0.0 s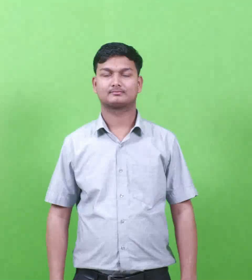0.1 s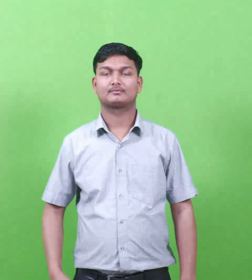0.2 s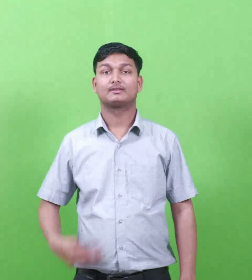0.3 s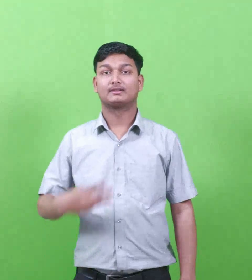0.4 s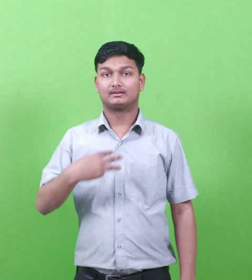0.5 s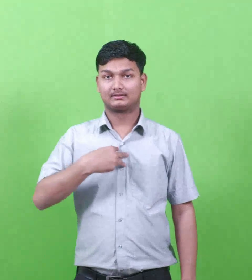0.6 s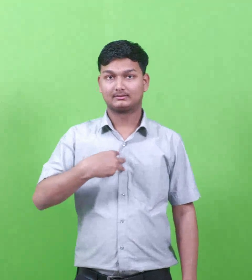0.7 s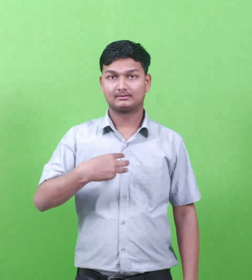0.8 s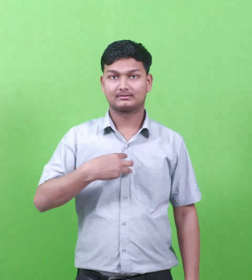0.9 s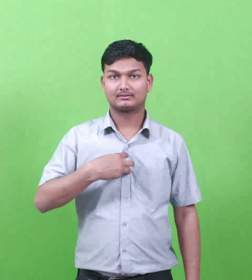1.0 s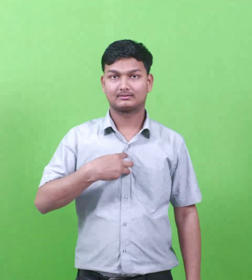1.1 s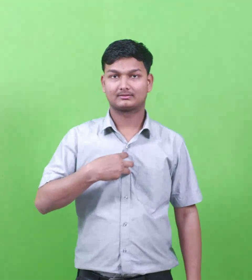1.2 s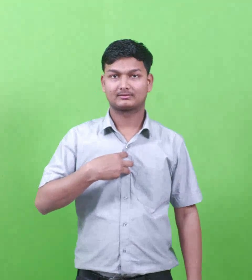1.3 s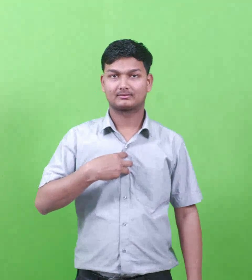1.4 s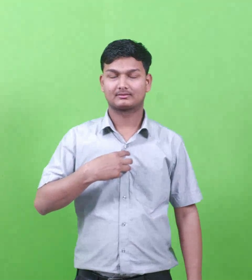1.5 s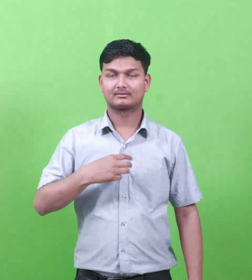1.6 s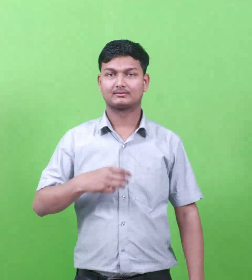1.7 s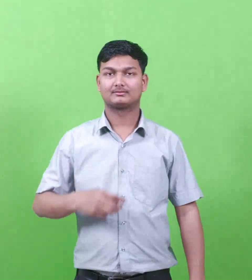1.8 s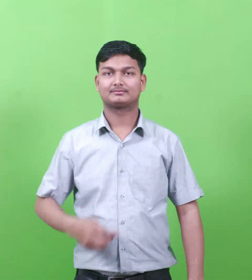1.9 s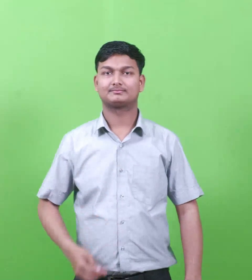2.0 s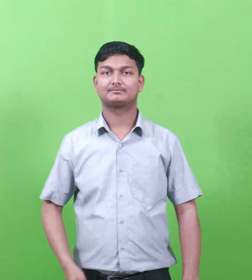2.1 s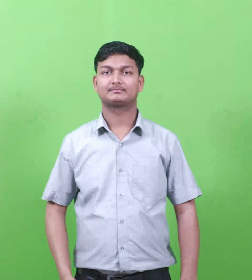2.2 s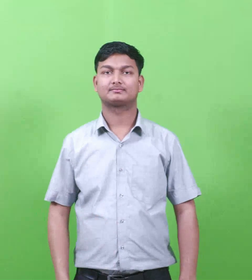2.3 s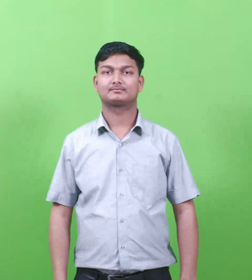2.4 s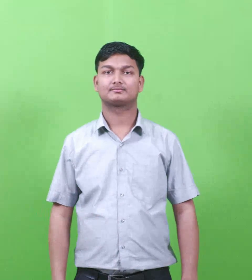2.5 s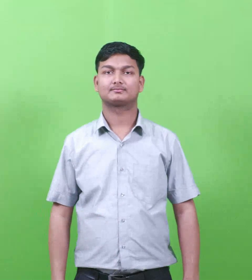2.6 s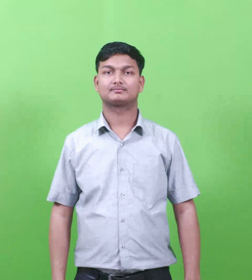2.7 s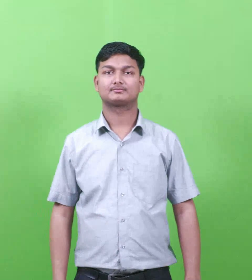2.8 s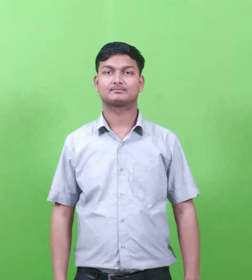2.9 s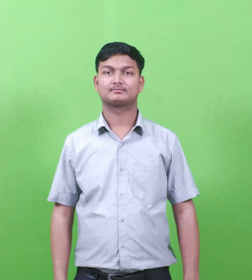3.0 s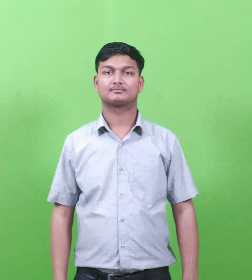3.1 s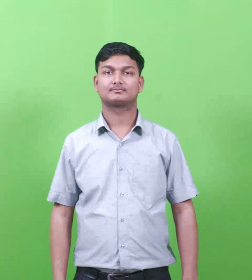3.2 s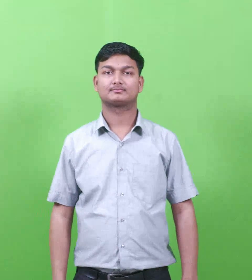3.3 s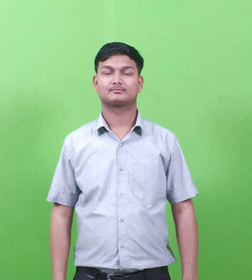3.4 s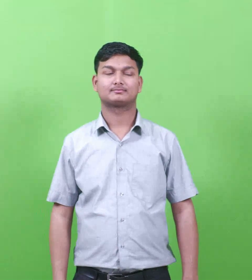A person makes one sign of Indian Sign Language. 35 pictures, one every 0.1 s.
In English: rephidim
